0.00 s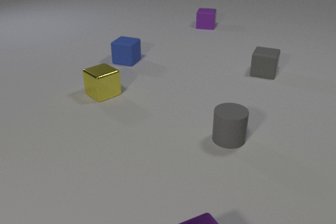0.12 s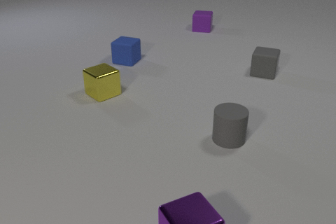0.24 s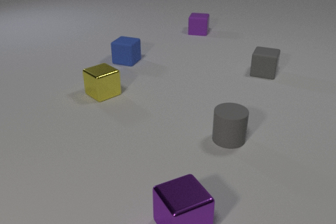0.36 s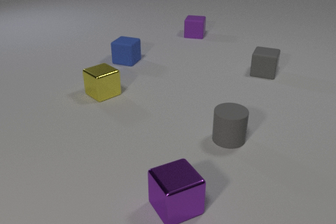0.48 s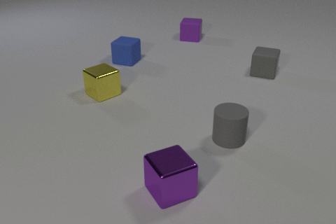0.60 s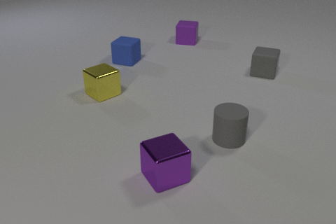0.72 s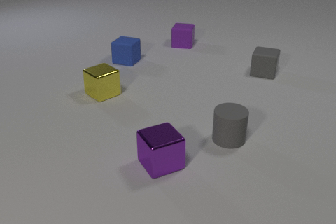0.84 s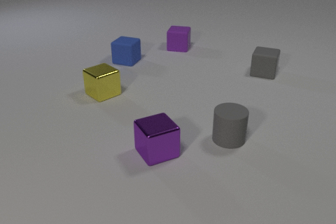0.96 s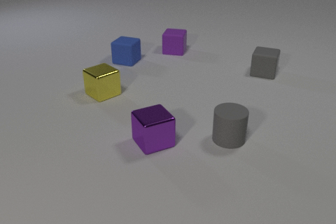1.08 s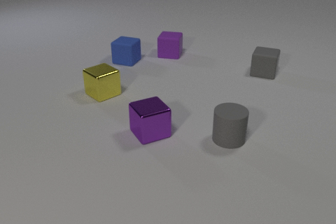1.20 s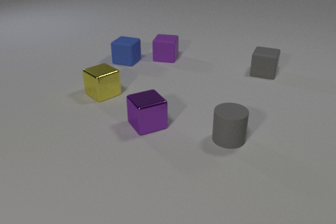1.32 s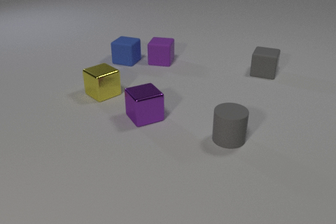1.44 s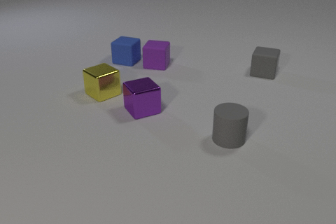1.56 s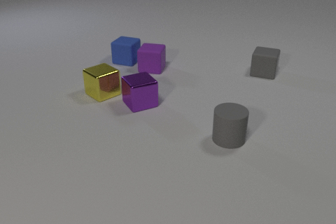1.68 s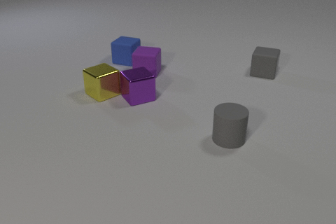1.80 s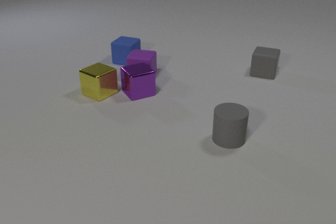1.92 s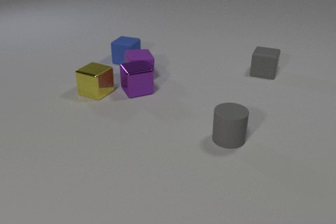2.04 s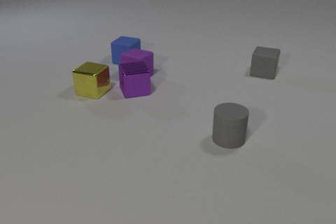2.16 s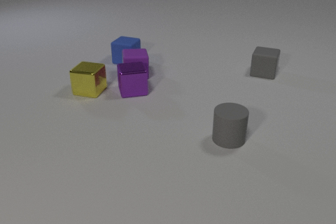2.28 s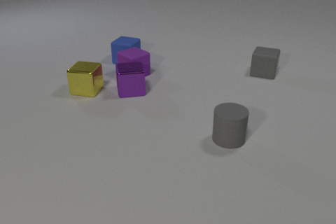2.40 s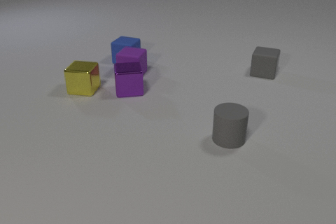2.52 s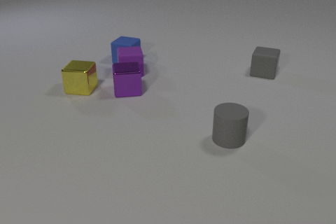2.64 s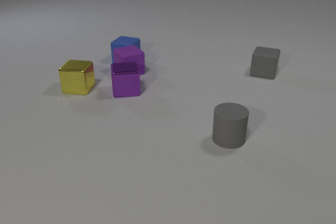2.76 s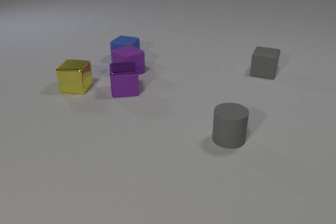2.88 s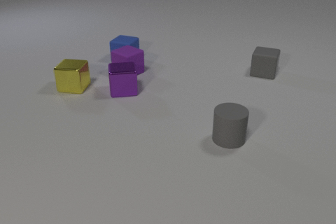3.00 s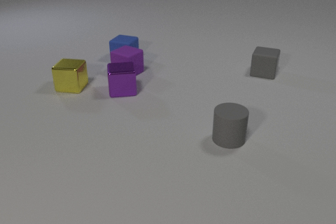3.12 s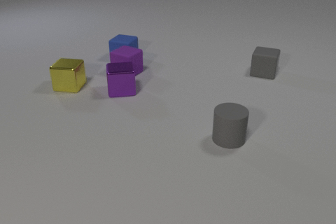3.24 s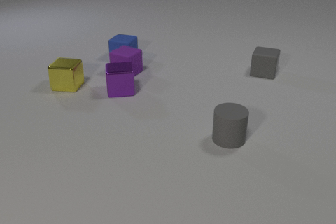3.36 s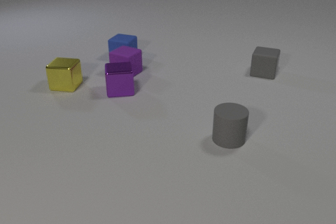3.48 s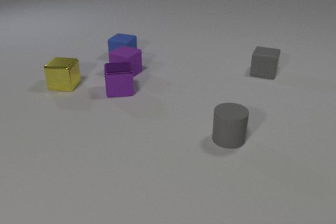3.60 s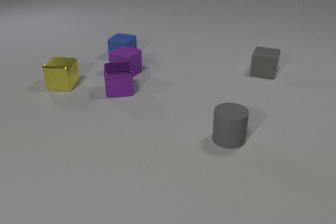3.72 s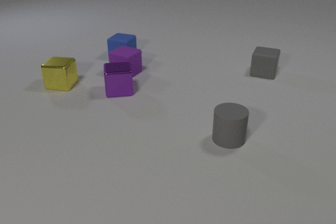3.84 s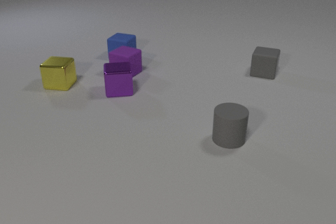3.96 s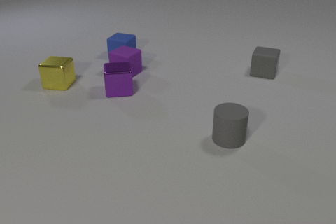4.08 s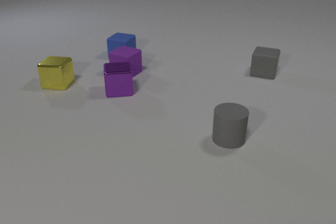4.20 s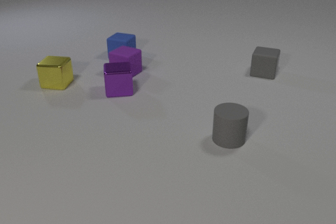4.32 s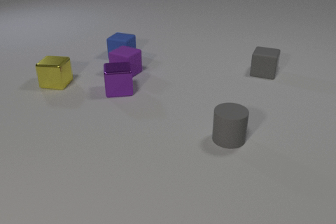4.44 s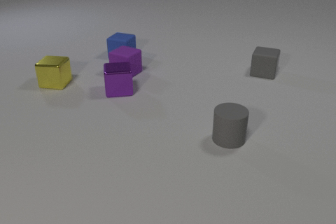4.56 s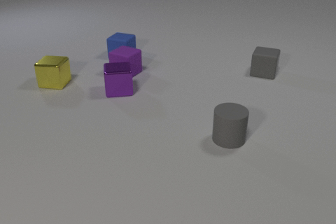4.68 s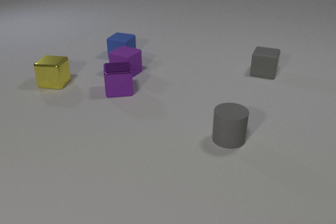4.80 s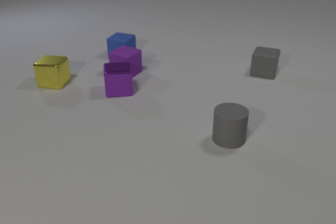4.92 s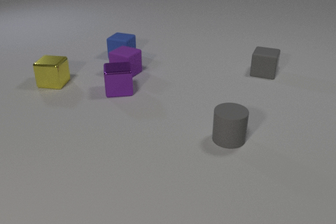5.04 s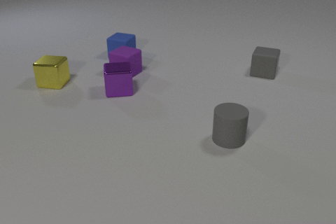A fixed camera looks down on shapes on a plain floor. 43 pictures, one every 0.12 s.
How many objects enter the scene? 0.
What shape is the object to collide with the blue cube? cube.
Are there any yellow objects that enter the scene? no.
0.00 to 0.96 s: The purple rubber cube slides toward the camera and to the left. The purple metal cube slides away from the camera.
0.96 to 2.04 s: The purple rubber cube slides toward the camera and to the left. The purple metal cube slides away from the camera. The yellow metal cube slides to the left and away from the camera, spins counterclockwise seen from above by about 30 degrees, its near face sliding to the right. The purple metal cube and the yellow metal cube collide. The purple rubber cube and the purple metal cube collide.
2.04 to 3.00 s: The purple rubber cube slides to the left and away from the camera. The purple metal cube slides to the left. The blue rubber cube slides away from the camera. The yellow metal cube slides to the left and away from the camera. The purple rubber cube and the blue rubber cube collide.
3.00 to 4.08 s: The blue rubber cube slides away from the camera. The yellow metal cube slides to the left and away from the camera.
4.08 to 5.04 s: Next to nothing moves.
